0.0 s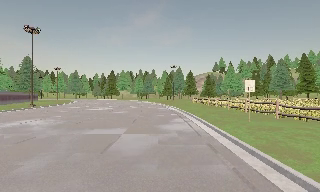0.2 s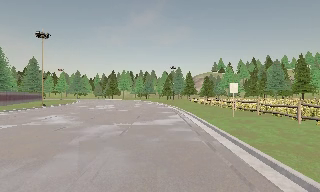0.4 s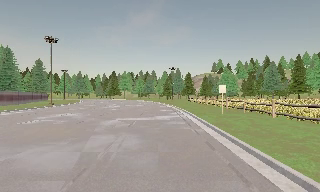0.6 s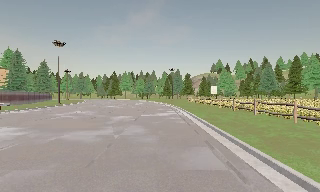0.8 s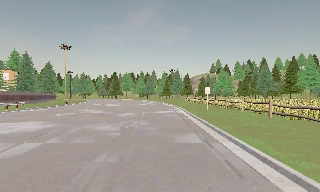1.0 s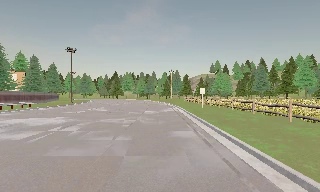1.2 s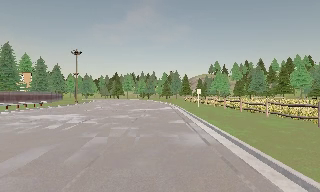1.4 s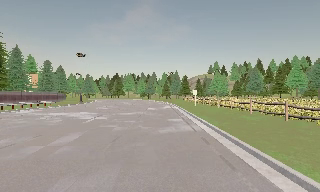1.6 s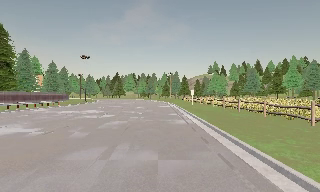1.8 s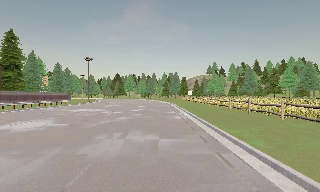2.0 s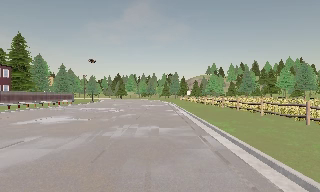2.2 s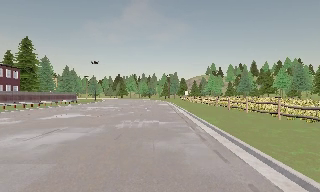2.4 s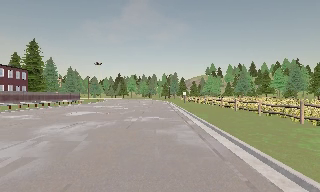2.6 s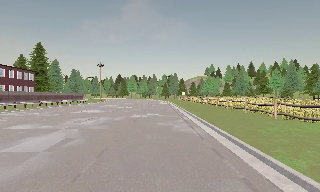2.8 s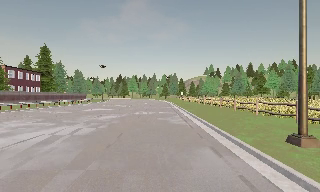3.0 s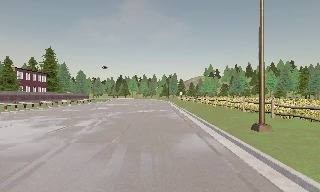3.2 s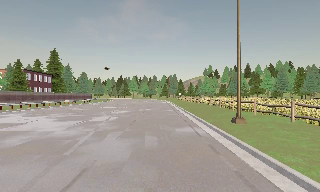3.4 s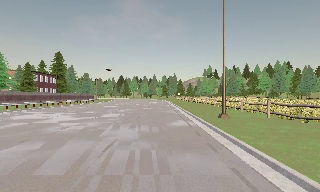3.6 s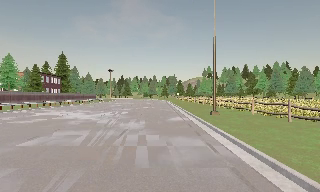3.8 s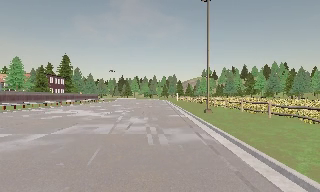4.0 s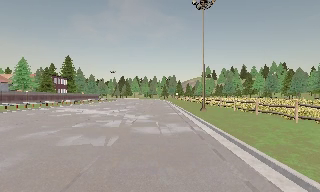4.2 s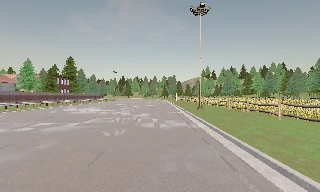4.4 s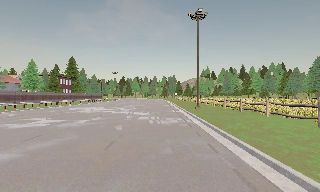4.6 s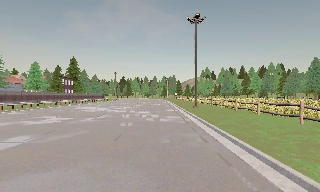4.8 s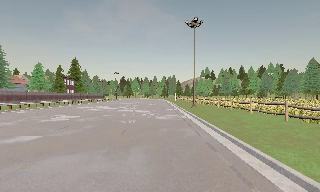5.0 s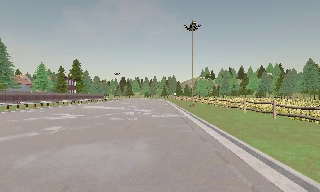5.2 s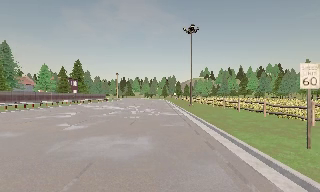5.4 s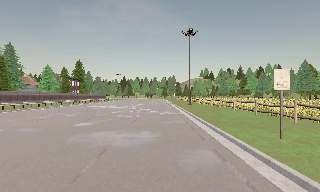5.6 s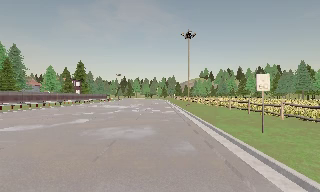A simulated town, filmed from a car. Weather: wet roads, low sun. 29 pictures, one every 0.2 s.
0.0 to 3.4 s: The camera travels backward, about 35 m, so what stands in front gets smaller.
3.4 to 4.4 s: The camera travels backward, about 8 m, so what stands in front gets smaller. It loses speed.
4.4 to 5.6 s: The camera travels backward, about 6 m, so what stands in front gets smaller.
The film runs backward here.
